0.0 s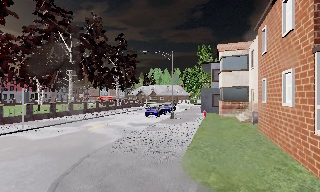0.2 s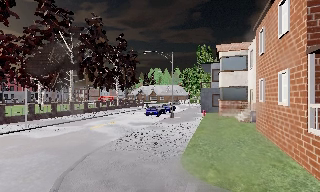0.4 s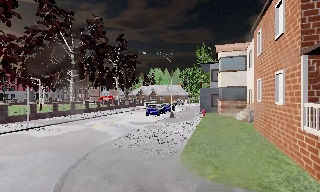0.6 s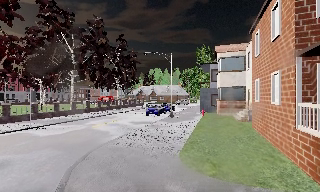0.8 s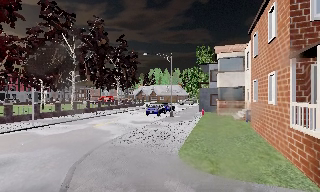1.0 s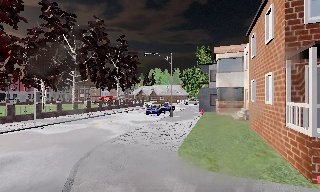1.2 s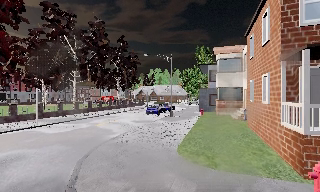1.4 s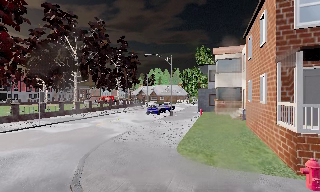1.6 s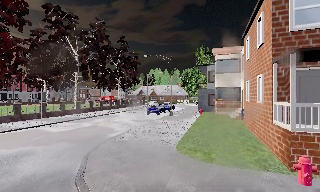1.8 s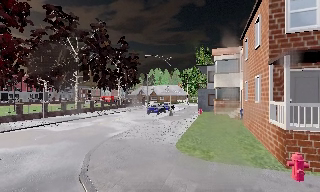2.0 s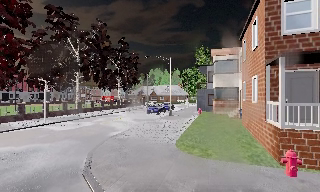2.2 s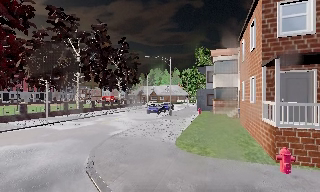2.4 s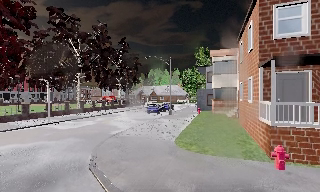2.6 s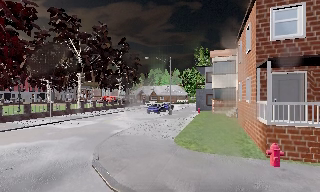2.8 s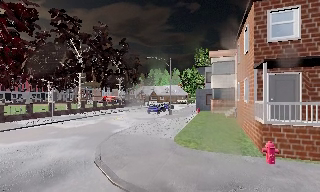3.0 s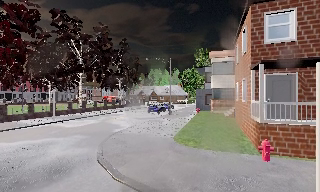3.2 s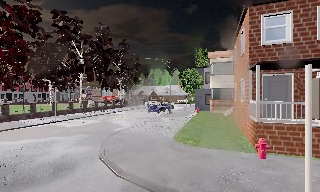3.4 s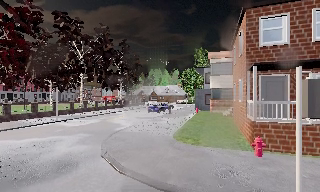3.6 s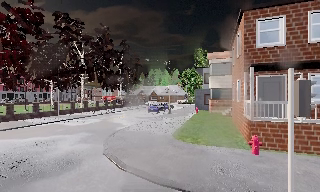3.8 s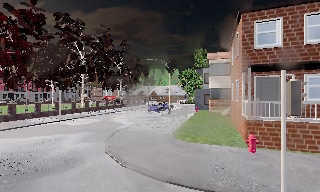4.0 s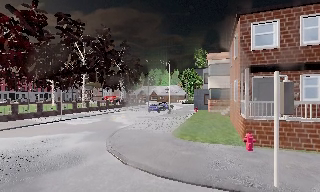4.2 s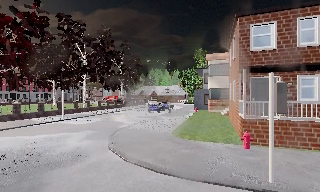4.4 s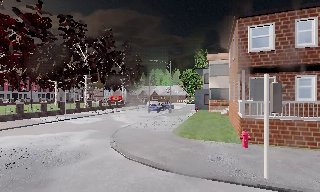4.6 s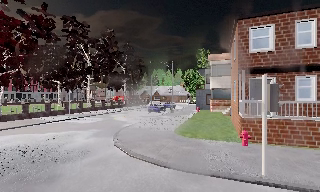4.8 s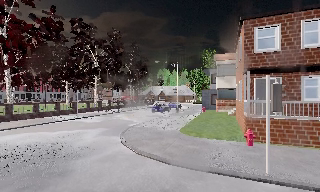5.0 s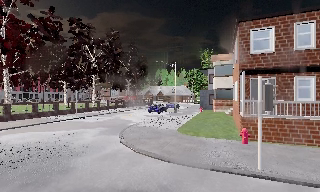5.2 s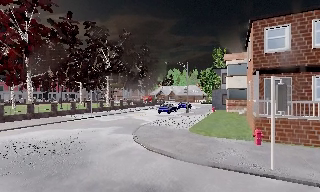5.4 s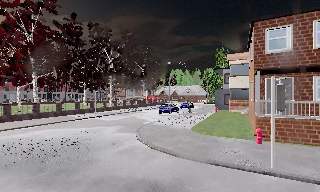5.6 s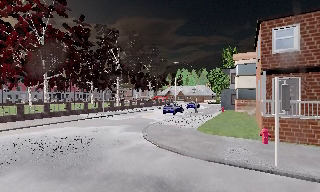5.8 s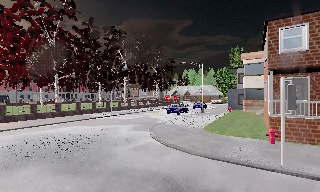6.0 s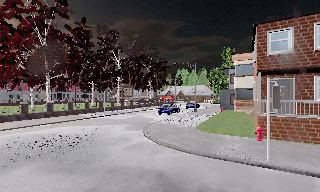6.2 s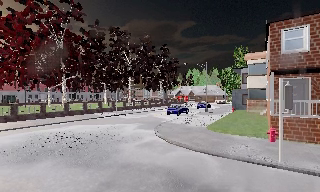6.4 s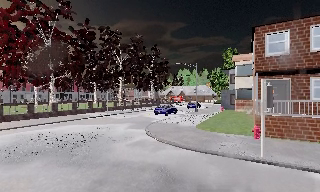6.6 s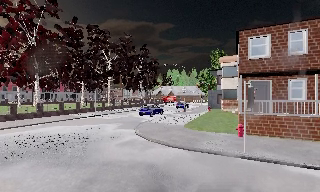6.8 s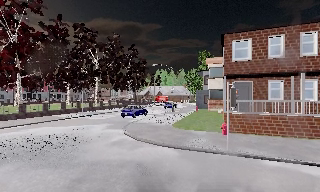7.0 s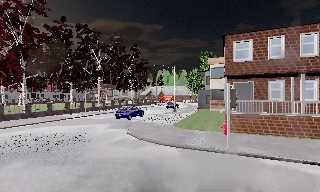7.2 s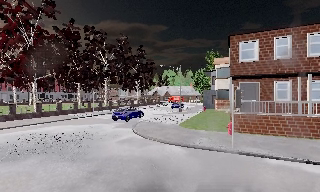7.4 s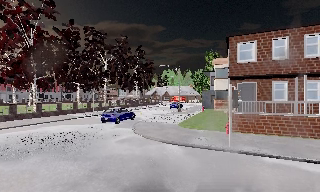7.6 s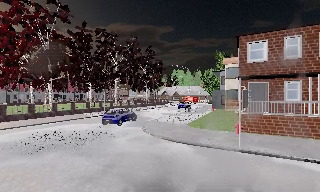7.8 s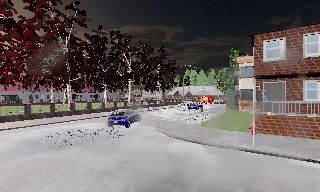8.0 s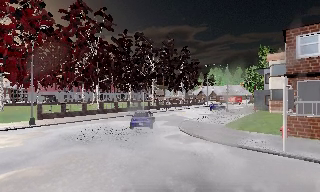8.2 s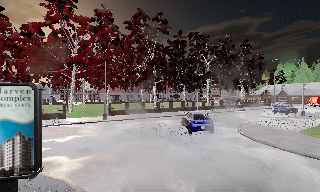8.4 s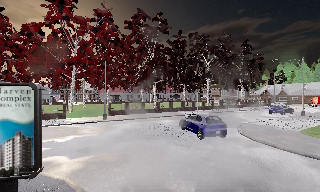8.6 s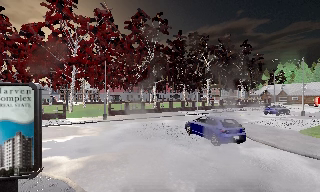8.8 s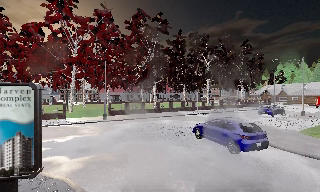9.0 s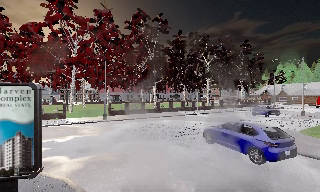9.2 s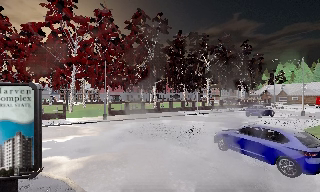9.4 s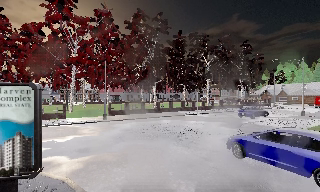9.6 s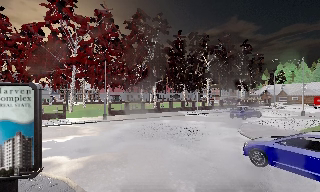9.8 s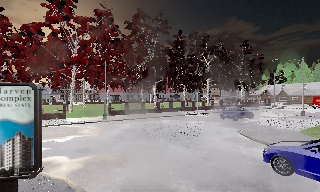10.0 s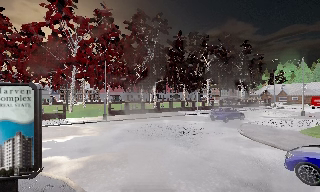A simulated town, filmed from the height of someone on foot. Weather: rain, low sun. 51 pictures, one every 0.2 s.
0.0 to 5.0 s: The camera travels backward, about 6 m, so what stands in front gets smaller.
5.0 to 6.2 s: The camera pans to its left, which is counterclockwise from overhead, by about 10 degrees. It travels backward, about 1.5 m, so what stands in front gets smaller.
6.2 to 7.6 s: The camera travels backward, about 1.5 m, so what stands in front gets smaller.
7.6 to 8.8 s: The scene slides to the right, as the camera pans about 30 degrees to its left. It travels backward, about 0.5 m. It loses speed.
8.8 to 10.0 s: The camera keeps its place and its aim.
The film runs backward here.
